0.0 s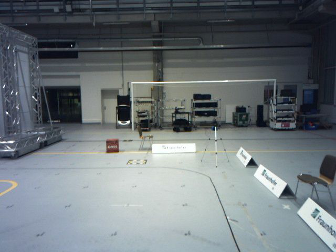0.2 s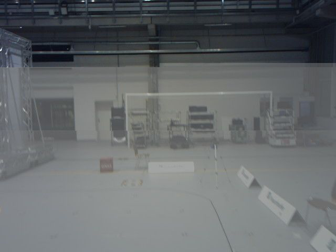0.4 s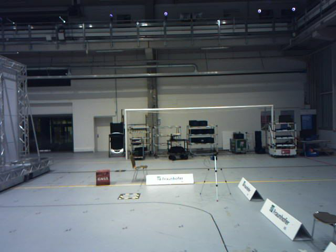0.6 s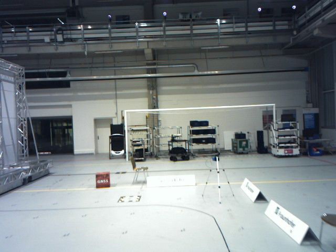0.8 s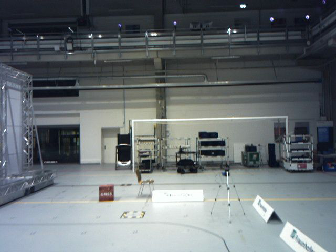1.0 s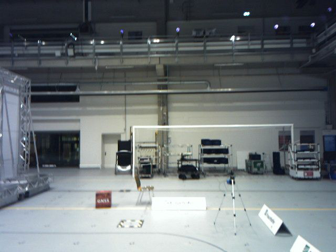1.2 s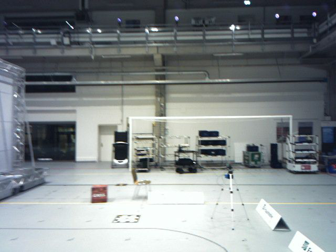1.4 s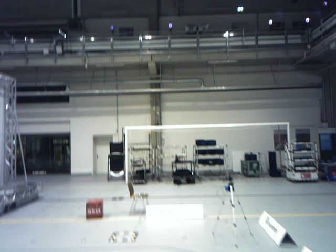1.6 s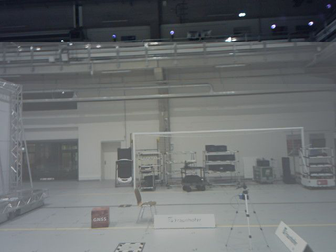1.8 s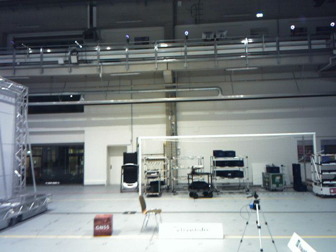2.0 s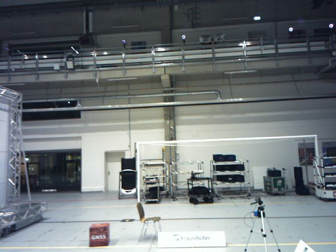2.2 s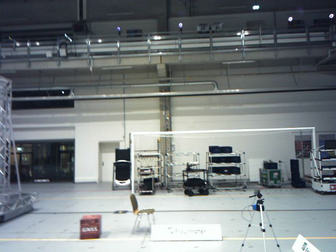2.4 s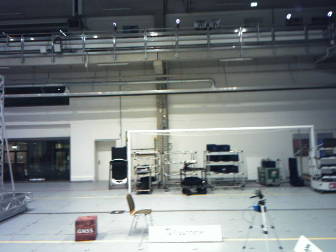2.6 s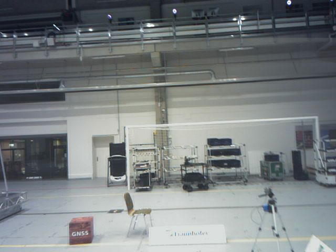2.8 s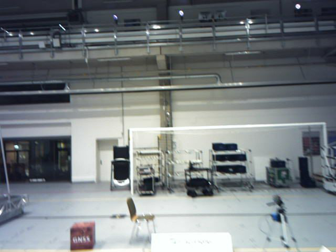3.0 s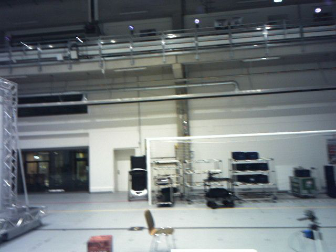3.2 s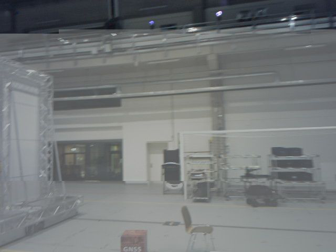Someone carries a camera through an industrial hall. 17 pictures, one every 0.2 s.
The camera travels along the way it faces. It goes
forward.
0.0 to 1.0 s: The camera travels forward, about 1.4 m, so what stands in front looms larger. Its aim tips upward by about 10 degrees, and the scene shifts downward.
1.0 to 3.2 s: The camera swings to its left by about 10 degrees, and the scene slides to the right. It travels forward, about 3 m, so what stands in front looms larger.
The film runs forward here.
